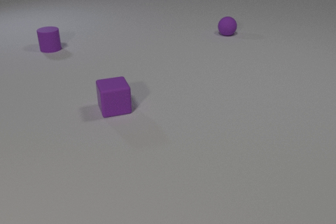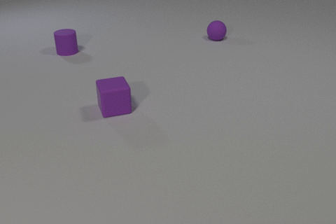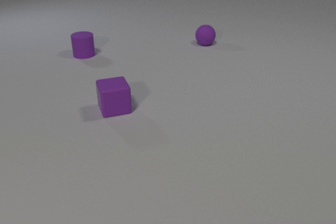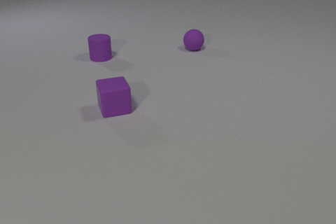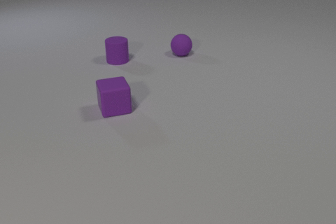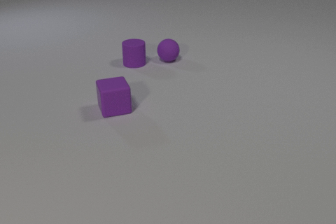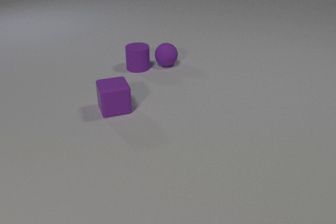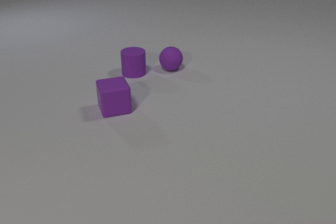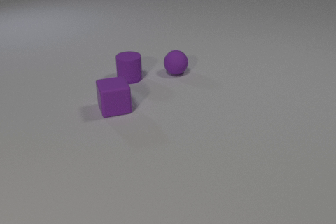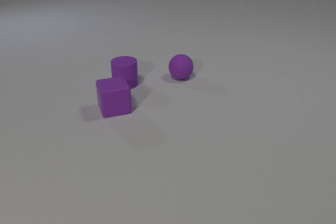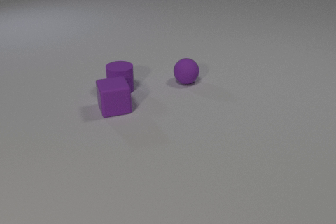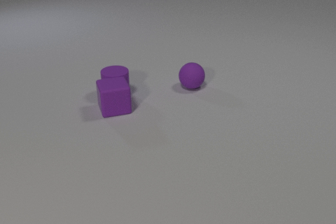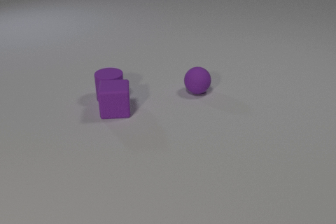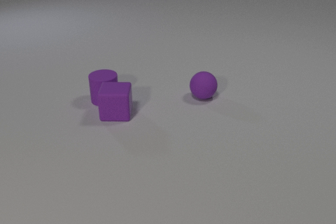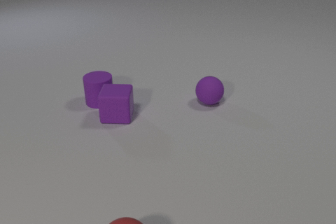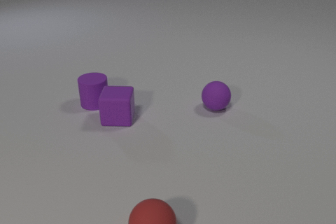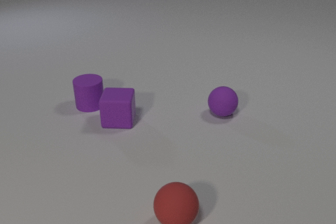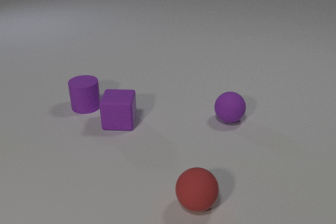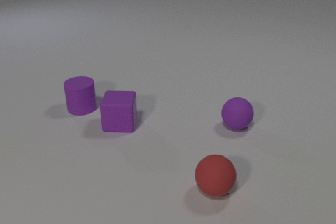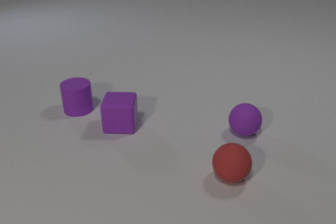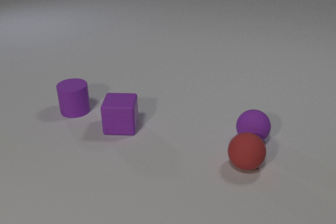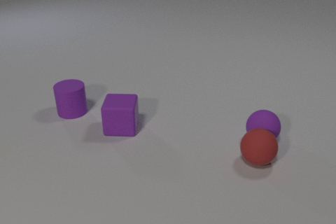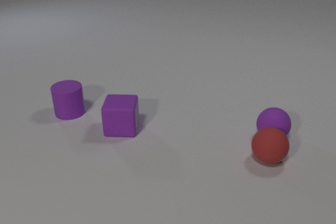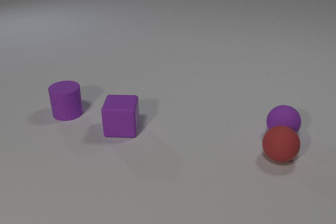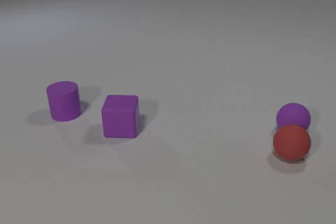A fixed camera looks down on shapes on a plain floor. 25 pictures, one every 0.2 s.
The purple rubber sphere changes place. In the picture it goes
toward the camera.
The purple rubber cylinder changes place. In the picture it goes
toward the camera.
0.0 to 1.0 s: The purple rubber sphere rolls toward the camera and to the left. The purple rubber cylinder slides to the right and toward the camera.
1.0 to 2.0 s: The purple rubber sphere rolls toward the camera. The purple rubber cylinder slides toward the camera. The purple rubber sphere and the purple rubber cylinder collide.
2.0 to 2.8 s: The purple rubber sphere rolls toward the camera and to the right. The purple rubber cylinder slides toward the camera and to the left. The purple rubber cube slides toward the camera, spins clockwise seen from above by about 30 degrees, its near face sliding to the left. The red rubber sphere comes in at the bottom edge. The purple rubber cylinder and the purple rubber cube collide.
2.8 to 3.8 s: The purple rubber sphere rolls toward the camera and to the right. The purple rubber cylinder slides to the left and toward the camera. The purple rubber cube slides toward the camera. The red rubber sphere rolls away from the camera and to the right.
3.8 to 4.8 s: The purple rubber sphere rolls to the right. The purple rubber cylinder slides to the left and toward the camera. The purple rubber cube slides toward the camera. The red rubber sphere rolls to the right and away from the camera. The purple rubber sphere and the red rubber sphere collide.
What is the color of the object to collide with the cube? purple.
How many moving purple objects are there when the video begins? 2.
What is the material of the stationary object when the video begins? rubber.
